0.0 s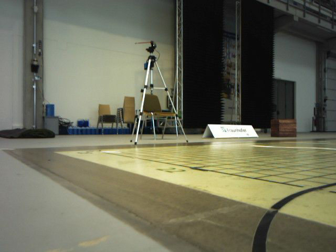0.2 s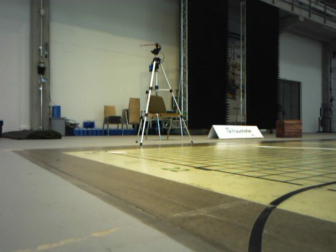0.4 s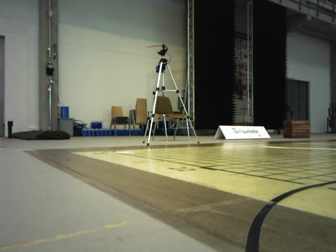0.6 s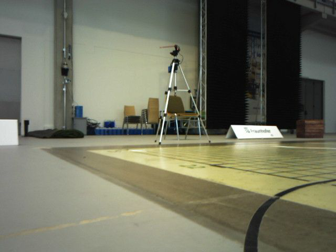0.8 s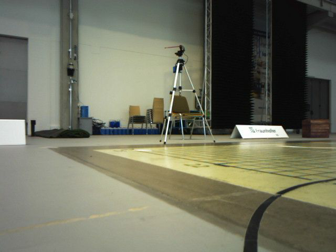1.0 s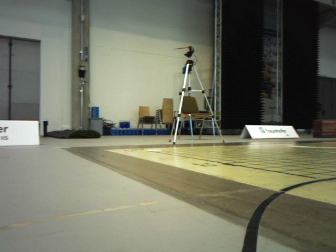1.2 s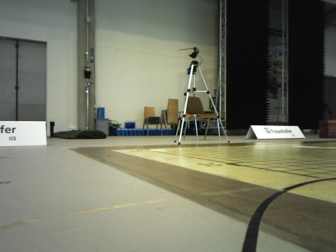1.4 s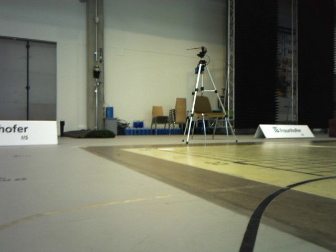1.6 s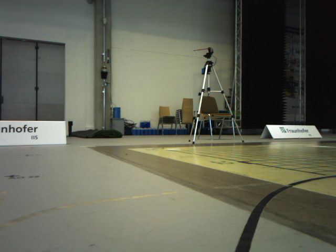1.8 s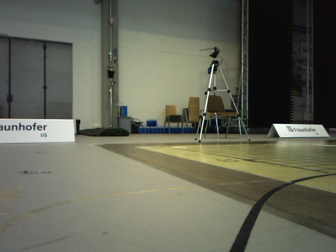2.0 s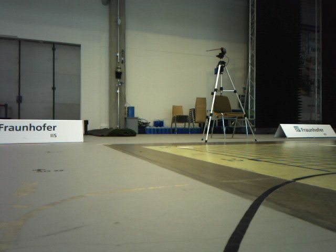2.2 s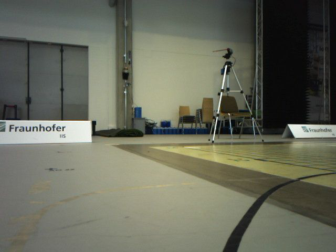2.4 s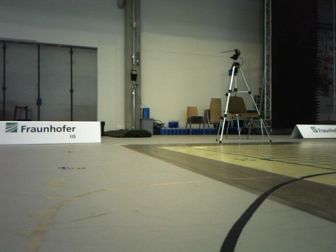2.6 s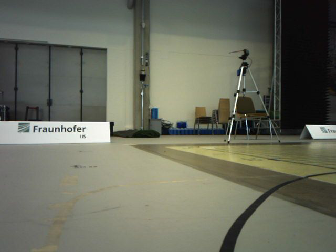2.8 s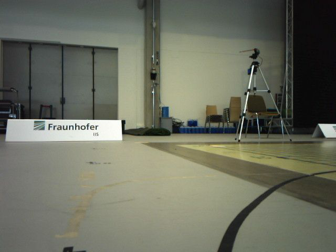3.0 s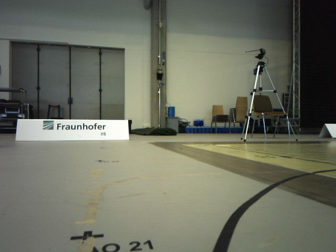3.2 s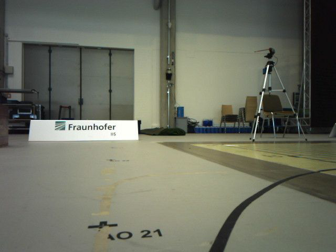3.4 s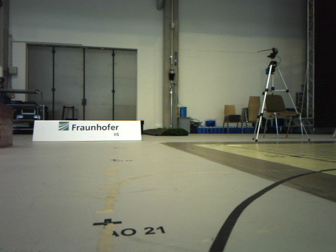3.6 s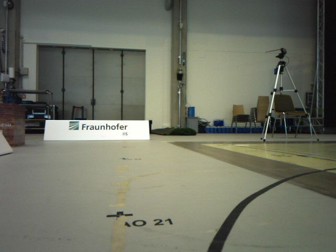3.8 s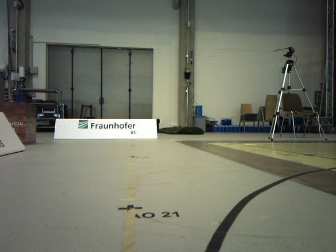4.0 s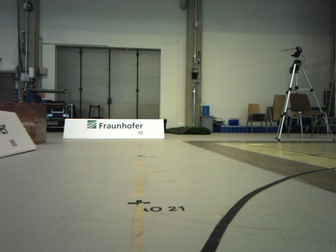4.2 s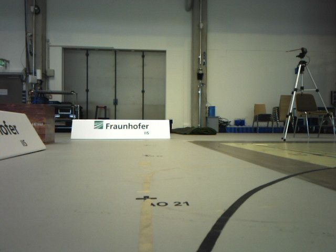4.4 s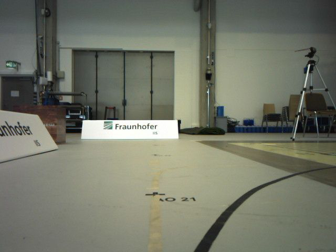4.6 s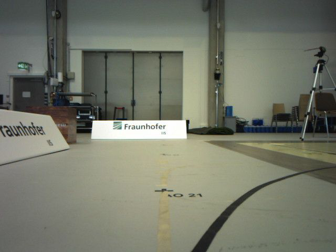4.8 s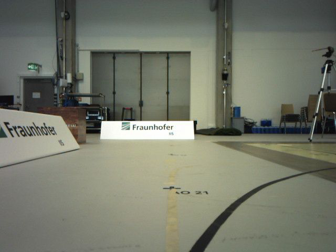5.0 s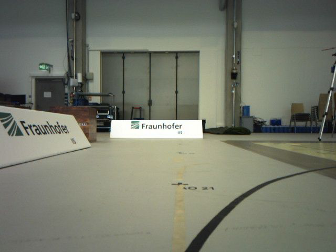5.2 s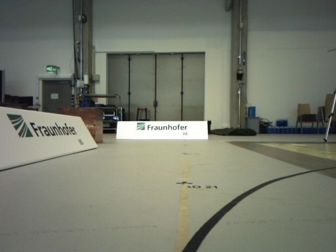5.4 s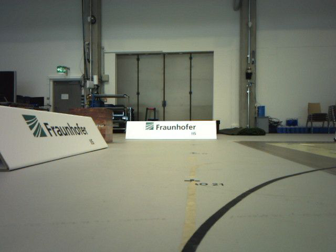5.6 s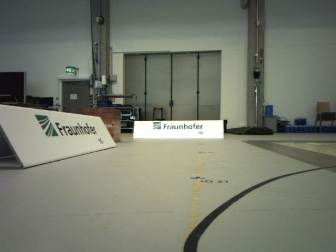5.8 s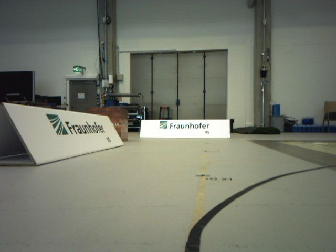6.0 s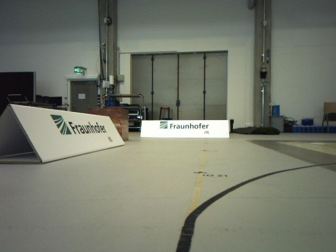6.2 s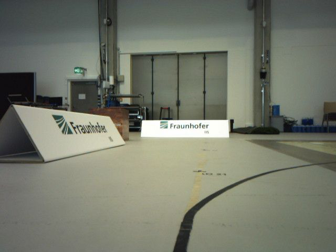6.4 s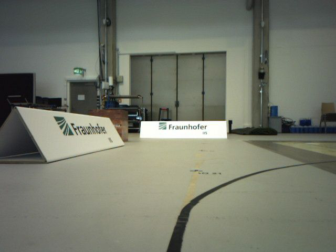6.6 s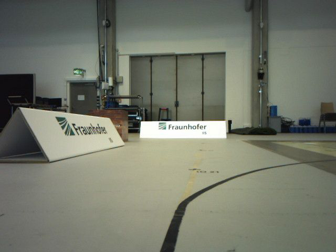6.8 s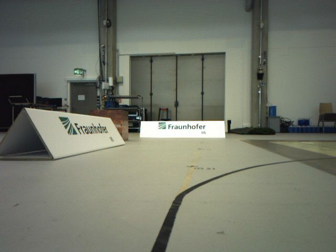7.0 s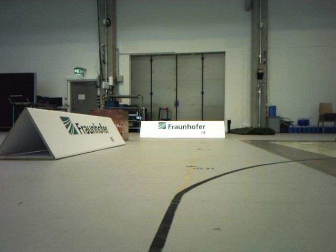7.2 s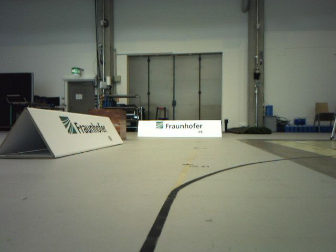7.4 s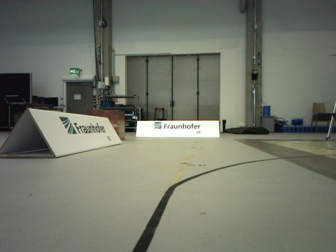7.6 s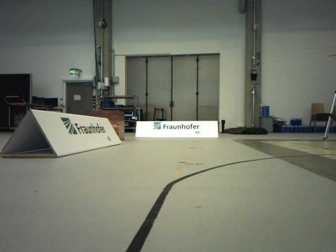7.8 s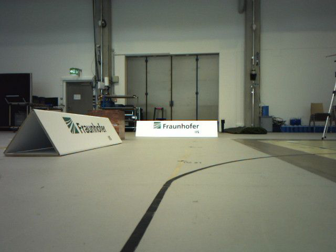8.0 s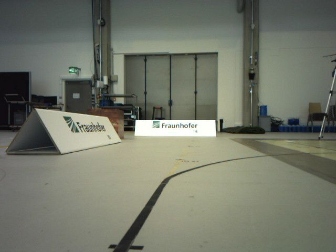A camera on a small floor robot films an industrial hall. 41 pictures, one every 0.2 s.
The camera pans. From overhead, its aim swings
counterclockwise.
The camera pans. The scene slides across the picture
to the right.
0.0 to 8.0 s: The camera pans to its left, which is counterclockwise from overhead, by about 40 degrees. It travels backward, about 1.6 m.
The film runs backward here.
